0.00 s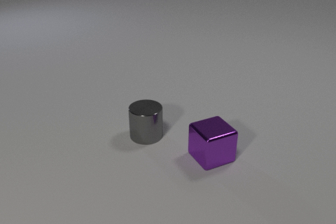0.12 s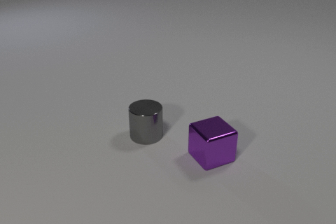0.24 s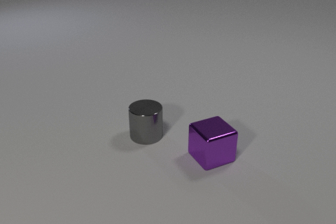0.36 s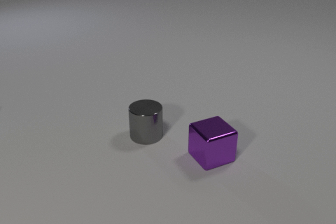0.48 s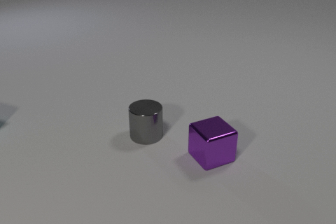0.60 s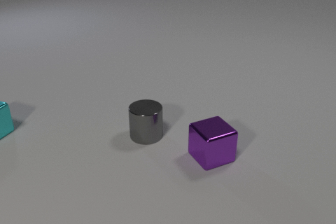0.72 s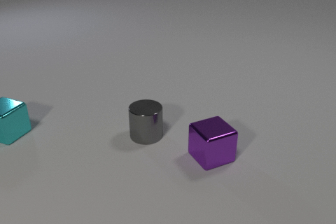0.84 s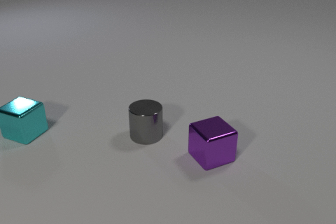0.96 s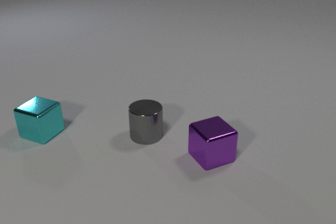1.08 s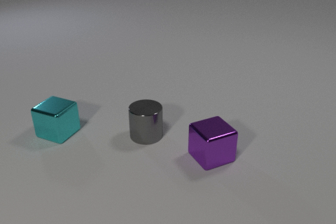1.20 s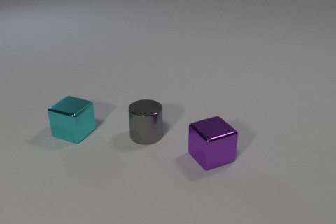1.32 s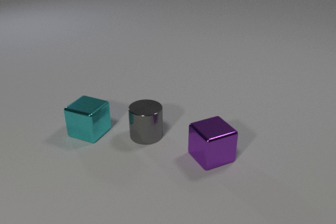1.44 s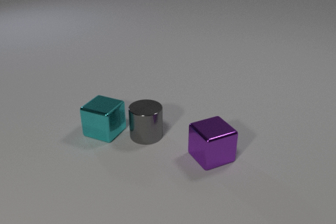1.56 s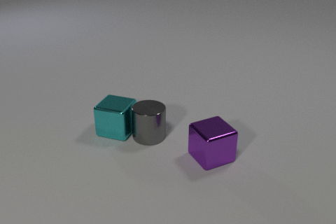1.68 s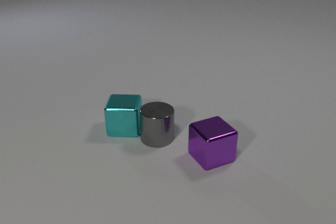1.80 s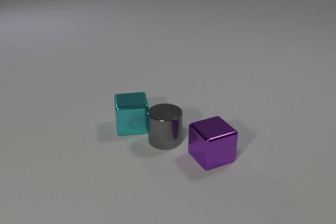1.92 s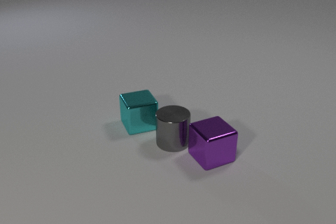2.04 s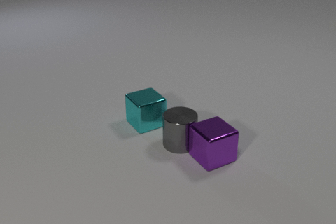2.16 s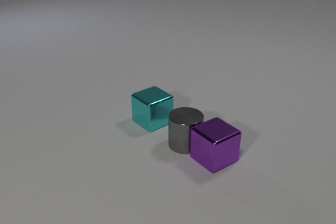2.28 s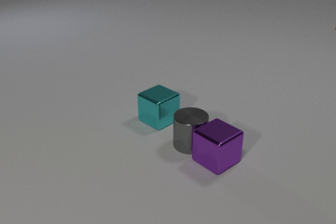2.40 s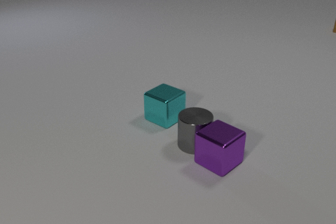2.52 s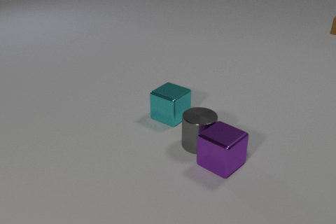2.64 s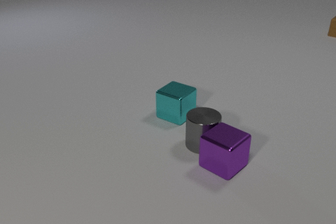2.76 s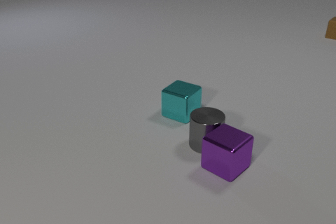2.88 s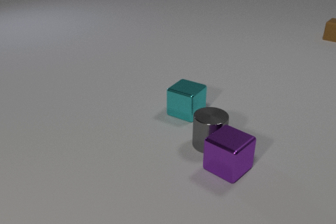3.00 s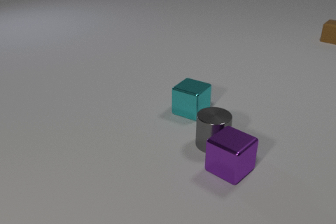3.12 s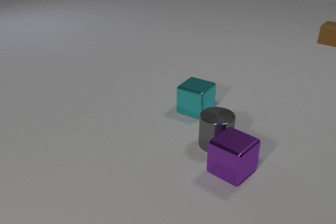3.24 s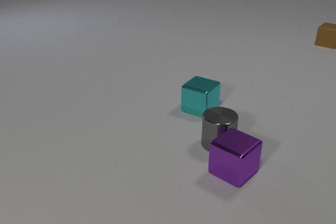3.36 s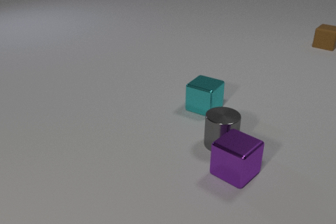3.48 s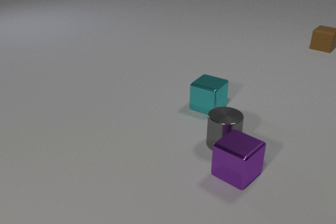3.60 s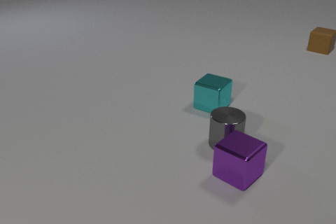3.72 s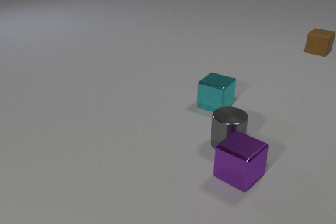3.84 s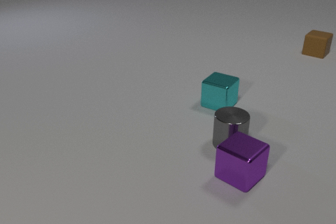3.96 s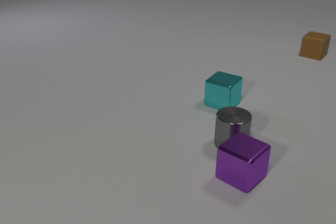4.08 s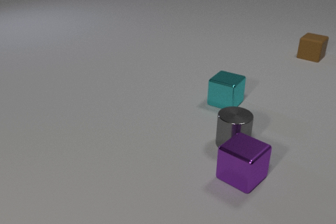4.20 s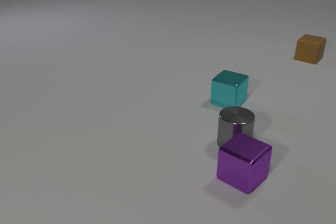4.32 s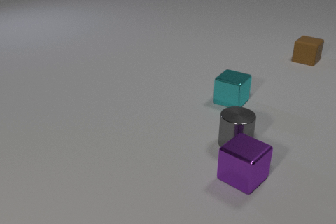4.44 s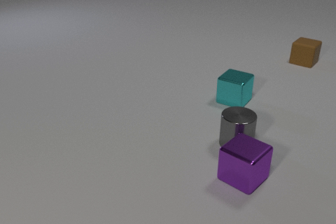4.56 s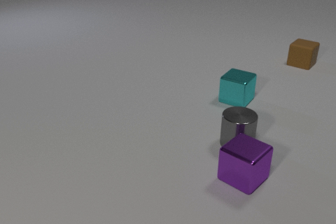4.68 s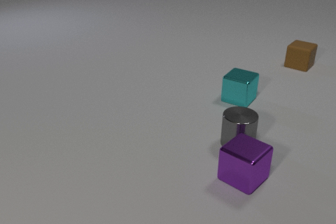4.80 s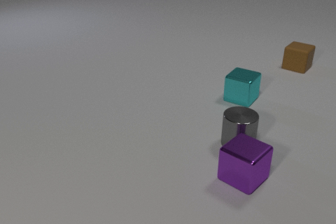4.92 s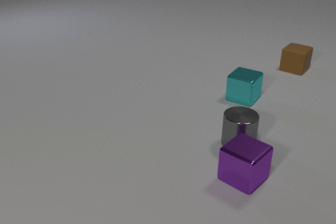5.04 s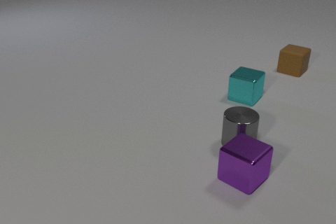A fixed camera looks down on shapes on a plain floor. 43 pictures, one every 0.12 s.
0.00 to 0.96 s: The cyan metal cube comes in at the left edge, slides to the right.
0.96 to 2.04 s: The cyan metal cube slides to the right, spins counterclockwise seen from above by about 60 degrees, its near face sliding to the right. The gray metal cylinder slides to the right and toward the camera. The cyan metal cube and the gray metal cylinder collide. The gray metal cylinder and the purple metal cube collide.
2.04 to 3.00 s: The cyan metal cube slides to the right and away from the camera, spins so that its near face slides to the right, counterclockwise seen from above. The gray metal cylinder slides to the right. The brown rubber cube comes in at the right edge, slides toward the camera. The purple metal cube slides to the right and toward the camera.
3.00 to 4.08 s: The cyan metal cube slides to the right and away from the camera. The gray metal cylinder slides to the right. The brown rubber cube slides toward the camera. The purple metal cube slides to the right and toward the camera.
4.08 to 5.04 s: The cyan metal cube slides to the right and away from the camera. The brown rubber cube slides toward the camera.
What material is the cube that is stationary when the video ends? metal.
How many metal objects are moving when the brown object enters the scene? 3.
What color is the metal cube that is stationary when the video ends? purple.
